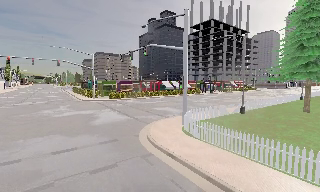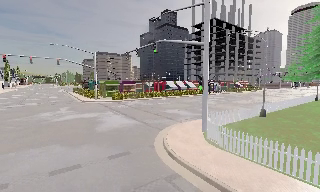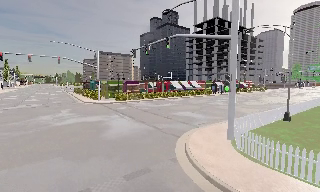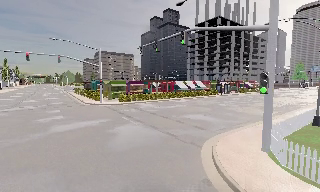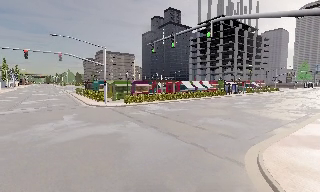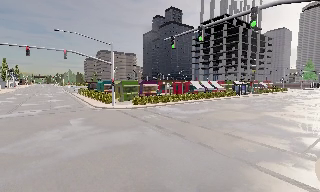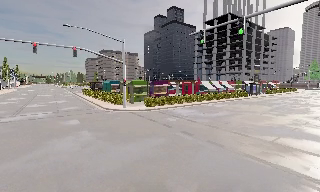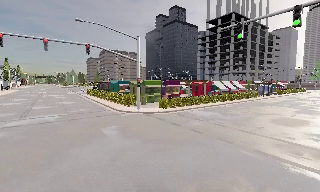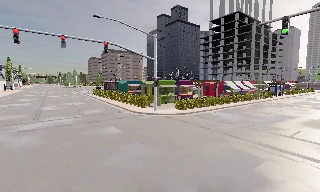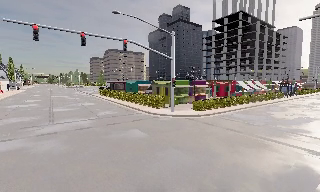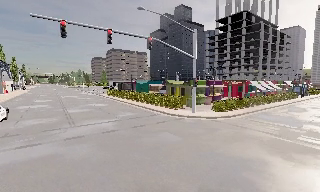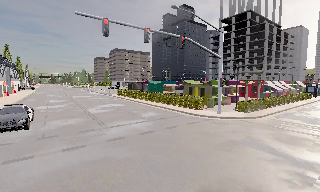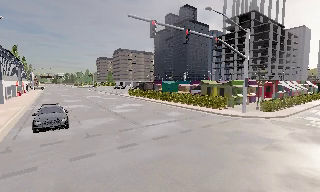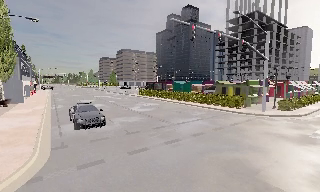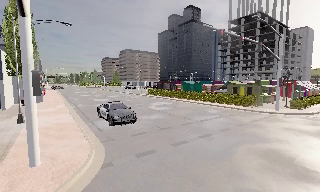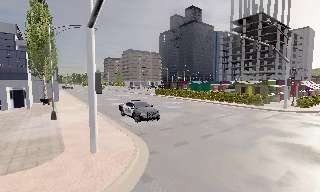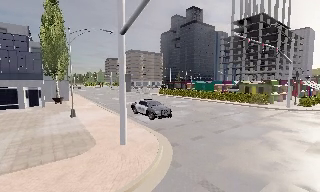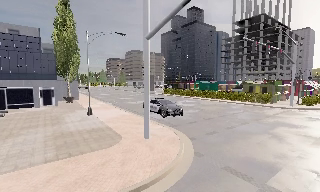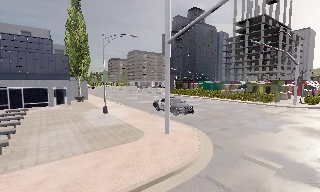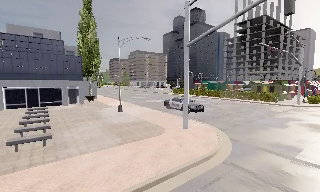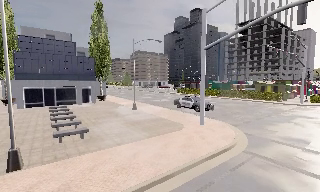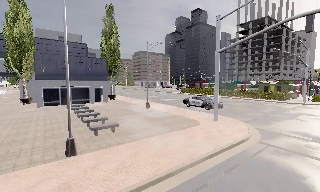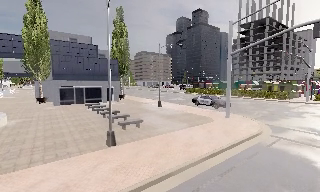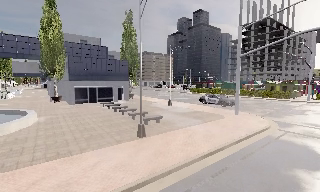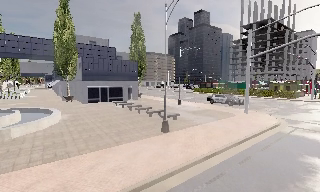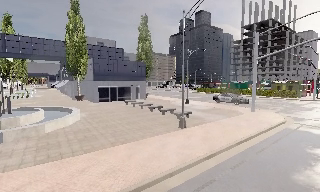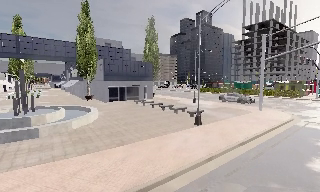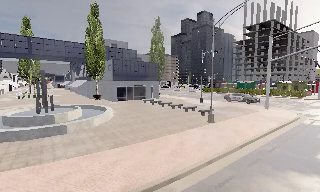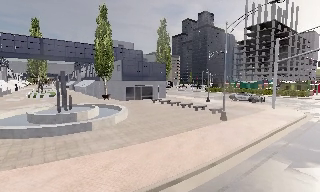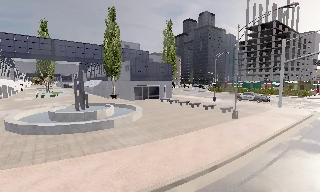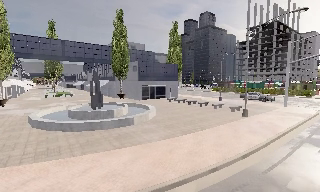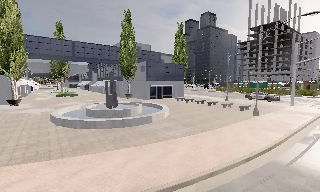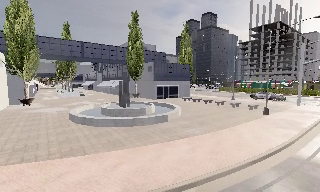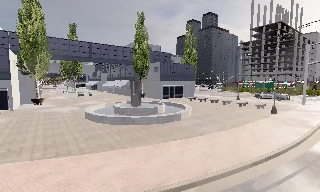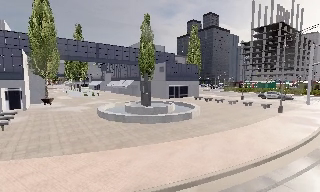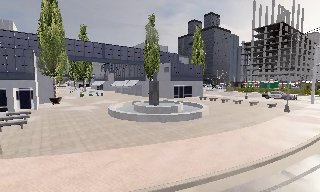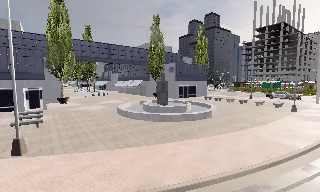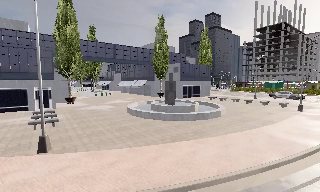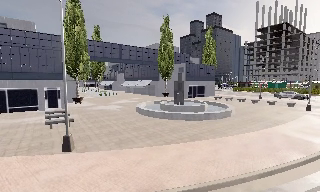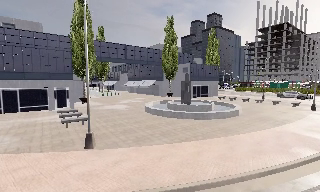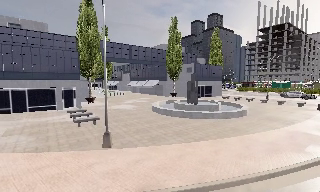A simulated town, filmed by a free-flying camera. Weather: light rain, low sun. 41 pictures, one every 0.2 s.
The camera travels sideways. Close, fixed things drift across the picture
to the right.
0.0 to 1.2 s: The camera travels forward and to its left, about 12 m, so what stands in front looms larger.
1.2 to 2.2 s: The camera travels to its left, about 10 m, so close, fixed things drift to the right.
2.2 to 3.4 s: The camera travels to its left and backward, about 11 m, so close, fixed things drift to the right. It loses speed.
3.4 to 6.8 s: The camera travels to its left and backward, about 25 m, so close, fixed things drift to the right.
6.8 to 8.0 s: The camera travels to its left, about 5 m, so close, fixed things drift to the right.
The film runs forward here.
